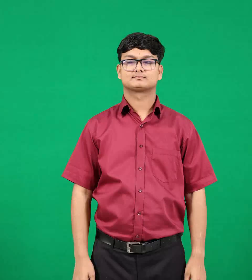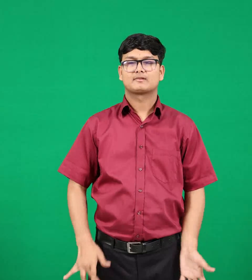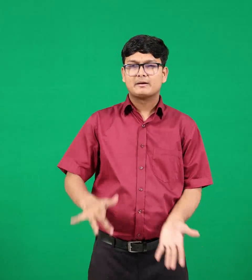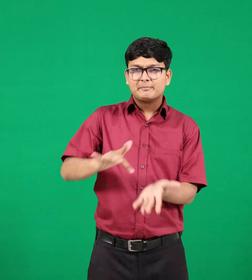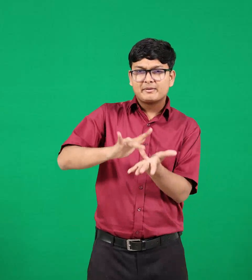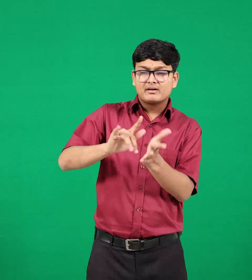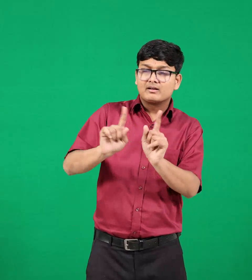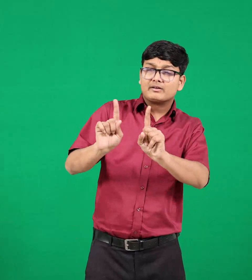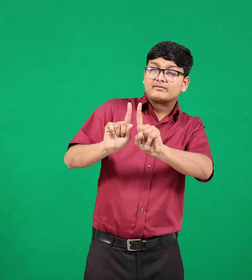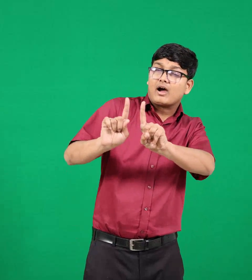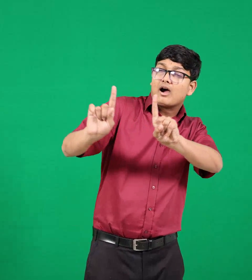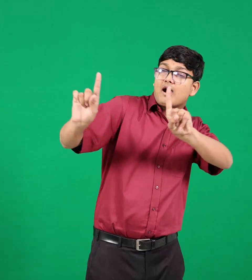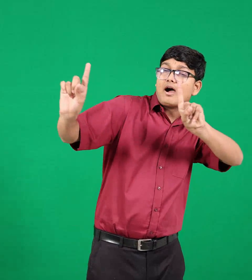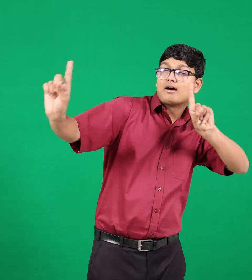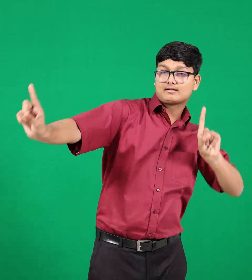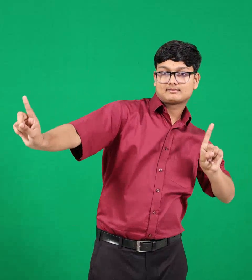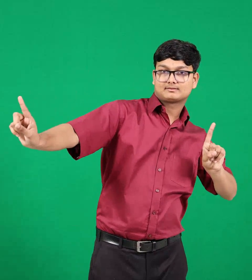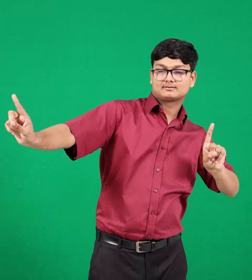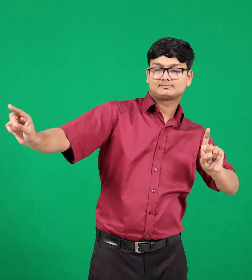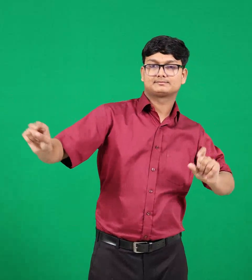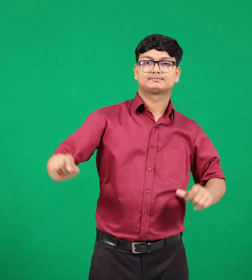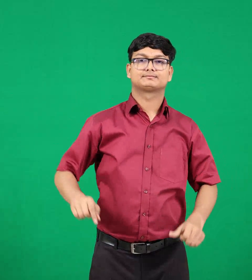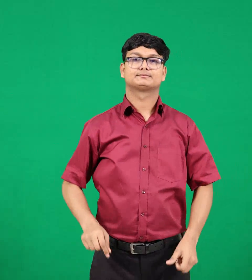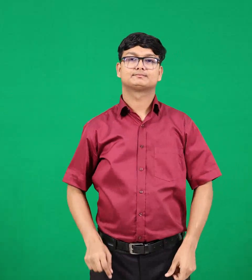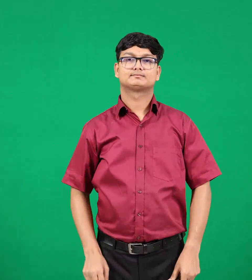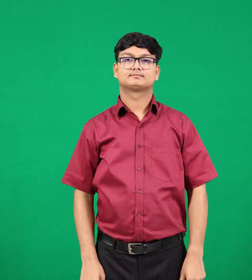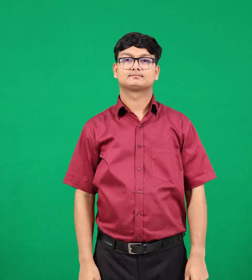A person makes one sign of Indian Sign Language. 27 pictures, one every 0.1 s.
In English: distance
